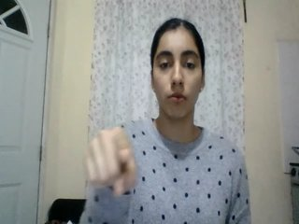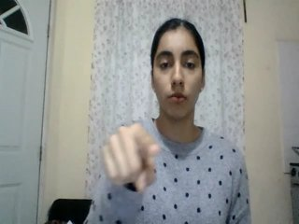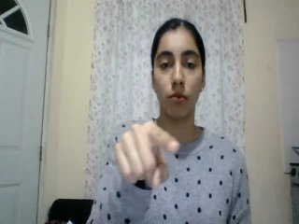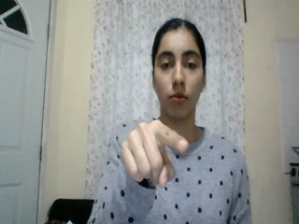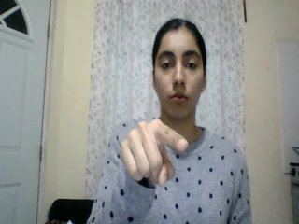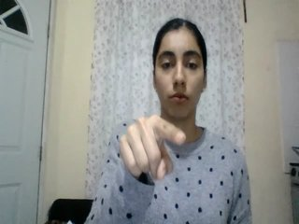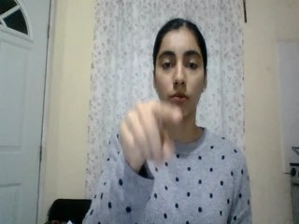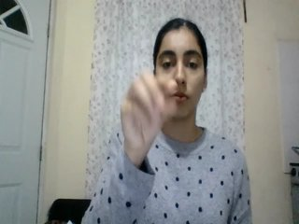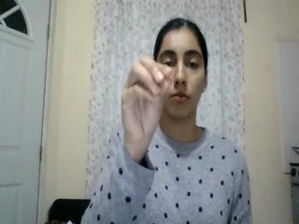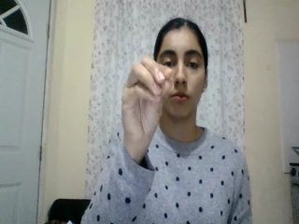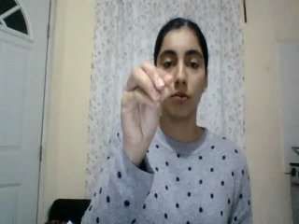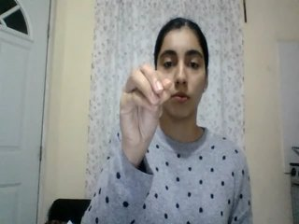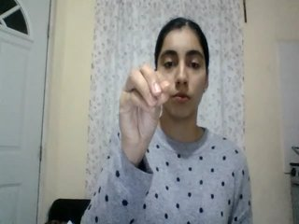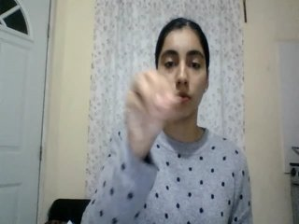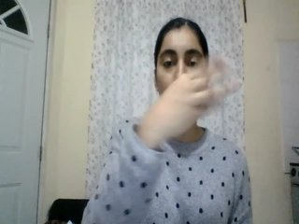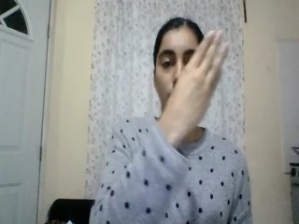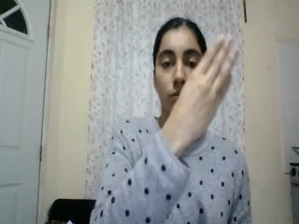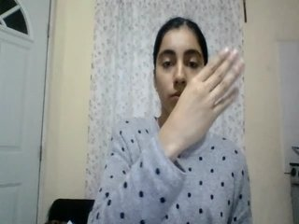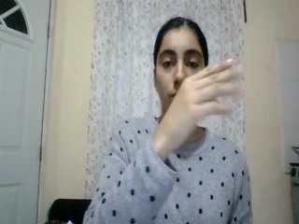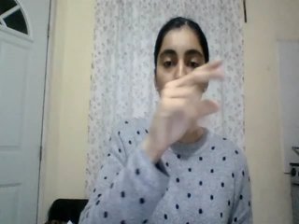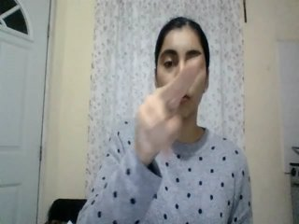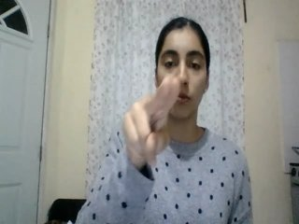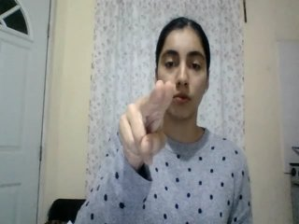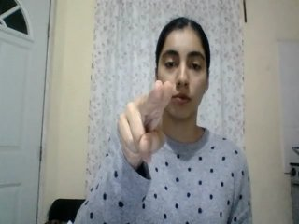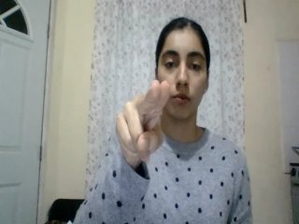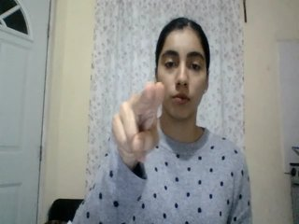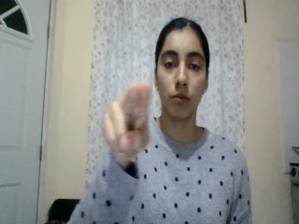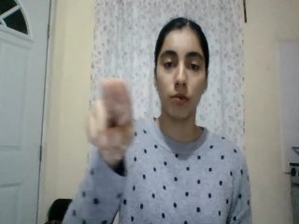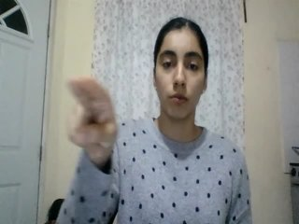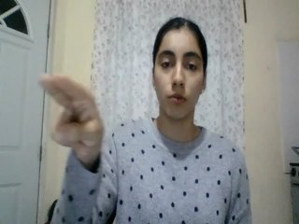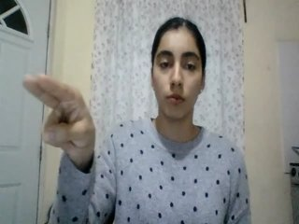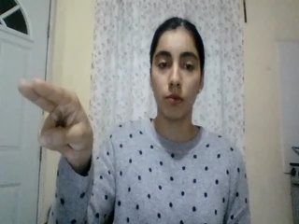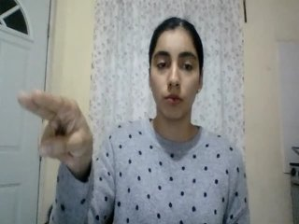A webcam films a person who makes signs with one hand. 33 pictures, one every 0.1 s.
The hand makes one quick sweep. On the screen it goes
to the right.
0.0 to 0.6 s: Pointing with one finger.
0.7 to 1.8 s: On the screen the hand sweeps to the right. The name of the sign: Throw left.
1.9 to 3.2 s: Pointing with two fingers.
